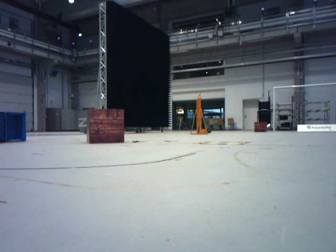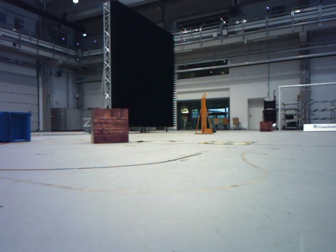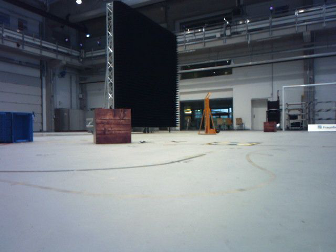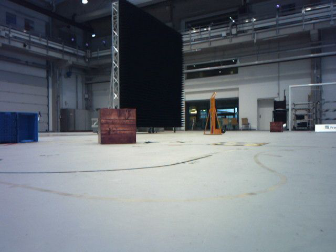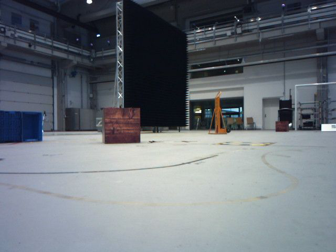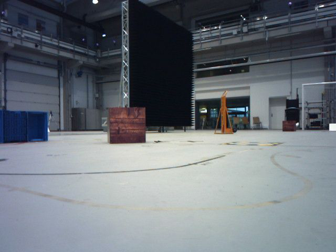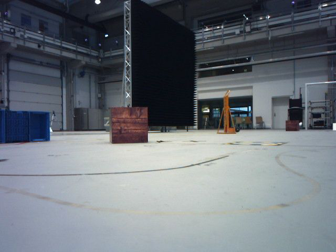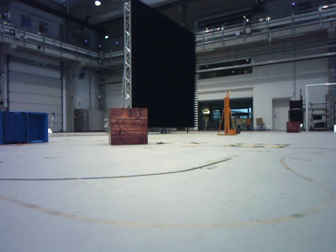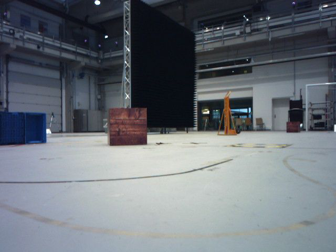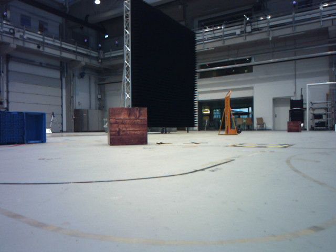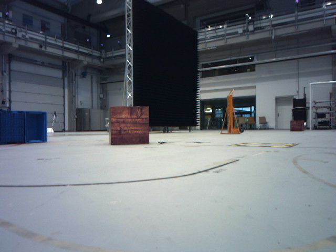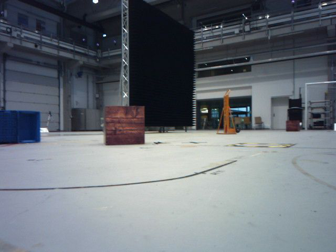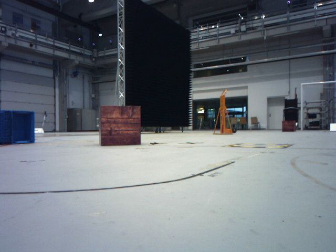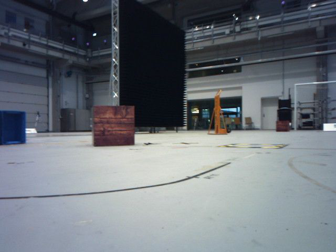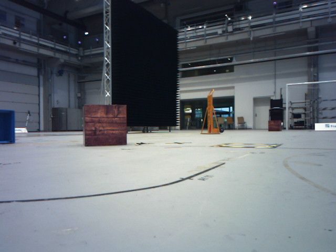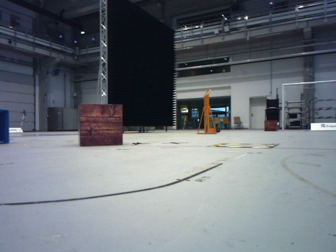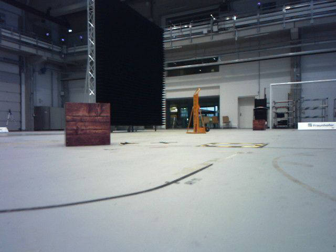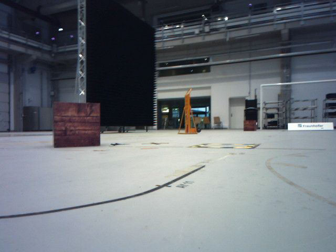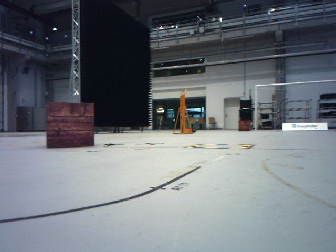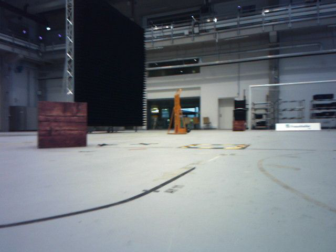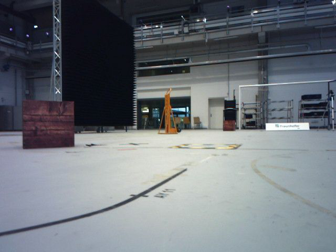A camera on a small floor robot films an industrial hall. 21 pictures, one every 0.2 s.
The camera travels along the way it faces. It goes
forward.
0.0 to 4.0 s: The camera travels forward, about 0.8 m, so what stands in front looms larger.
The film runs forward here.
